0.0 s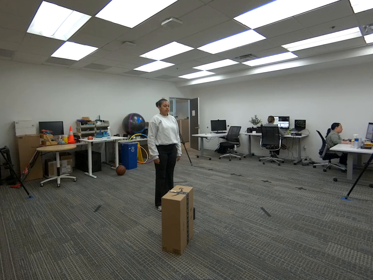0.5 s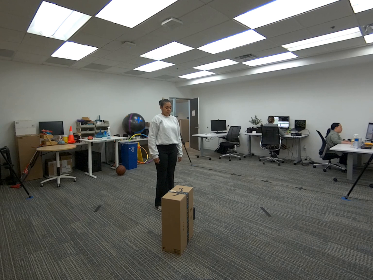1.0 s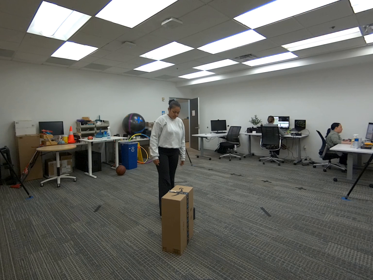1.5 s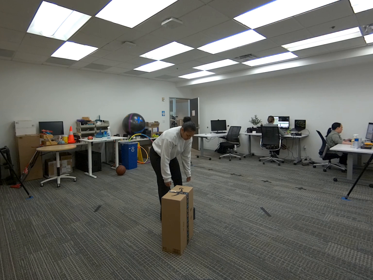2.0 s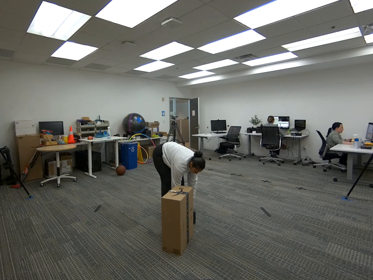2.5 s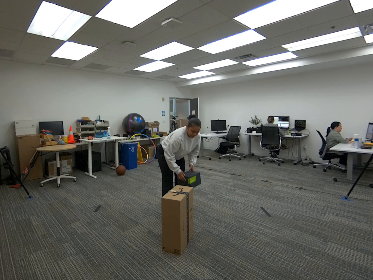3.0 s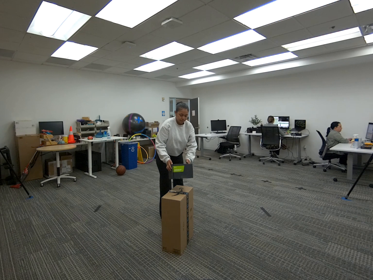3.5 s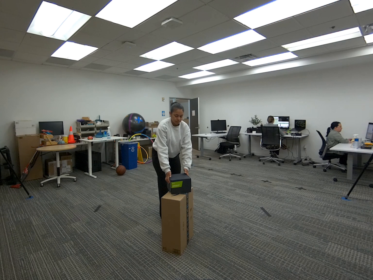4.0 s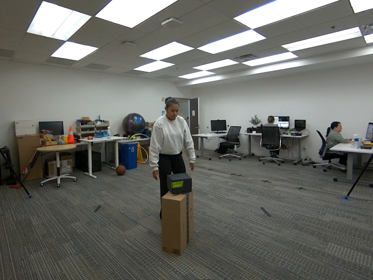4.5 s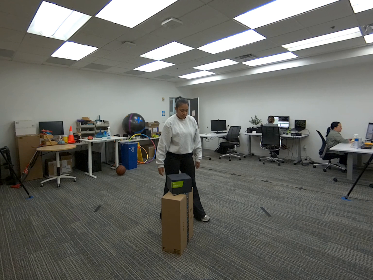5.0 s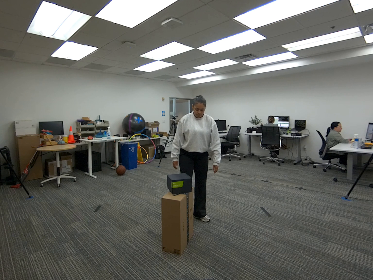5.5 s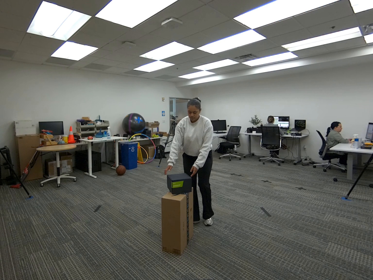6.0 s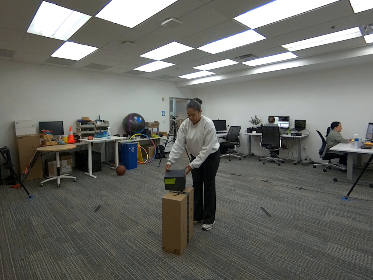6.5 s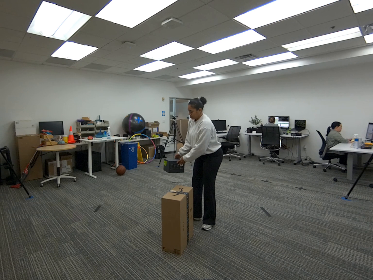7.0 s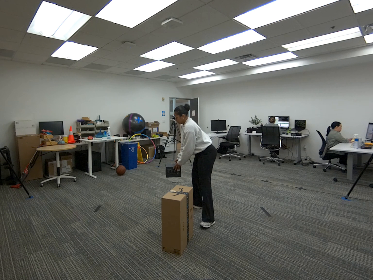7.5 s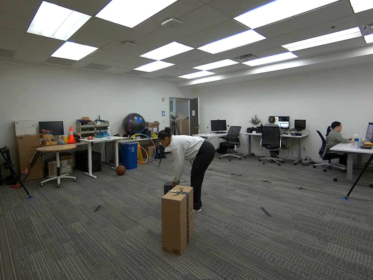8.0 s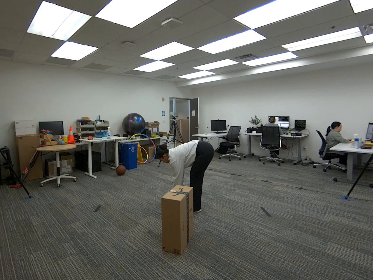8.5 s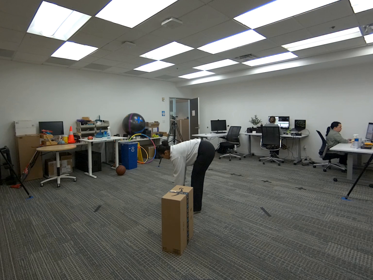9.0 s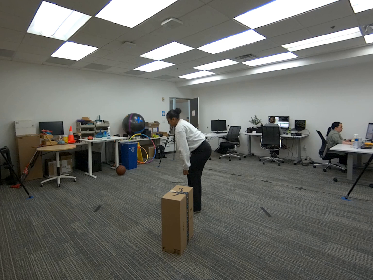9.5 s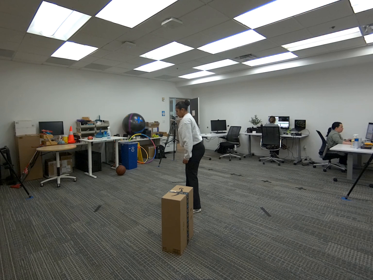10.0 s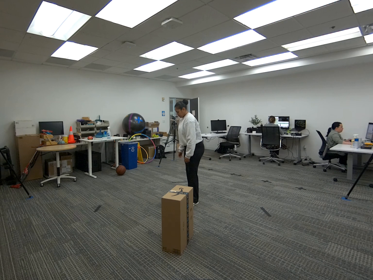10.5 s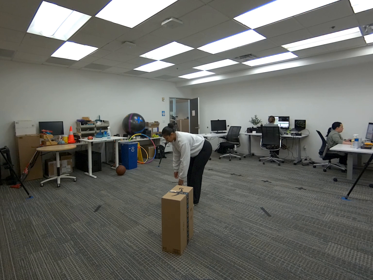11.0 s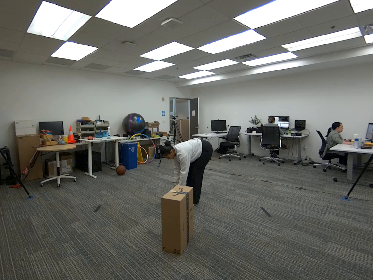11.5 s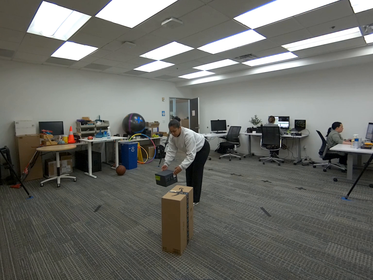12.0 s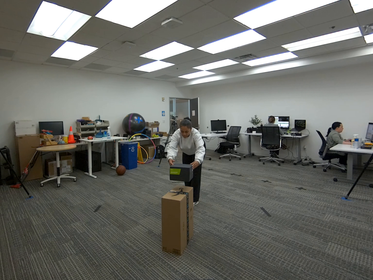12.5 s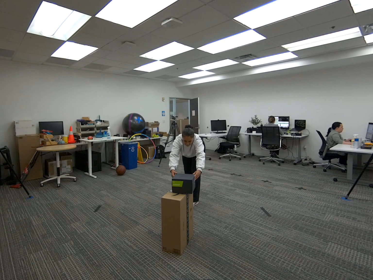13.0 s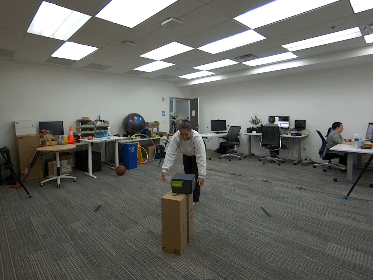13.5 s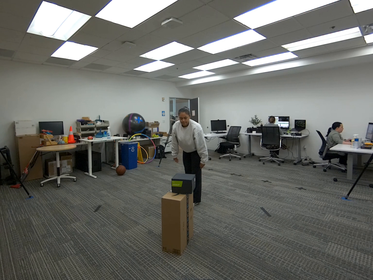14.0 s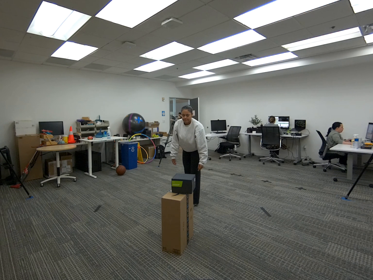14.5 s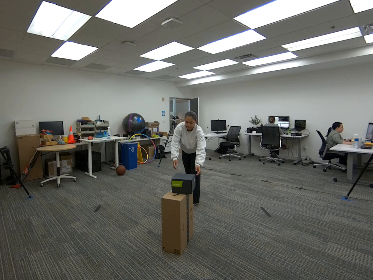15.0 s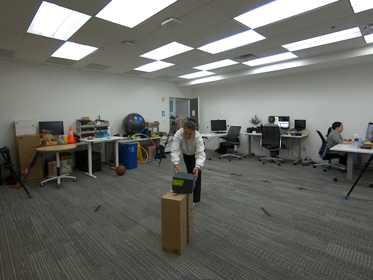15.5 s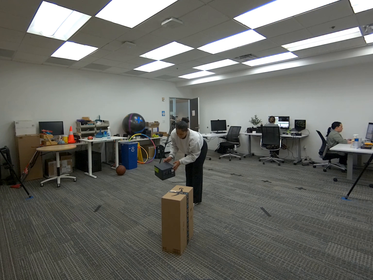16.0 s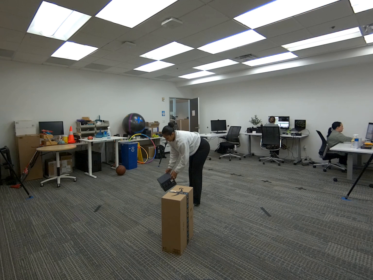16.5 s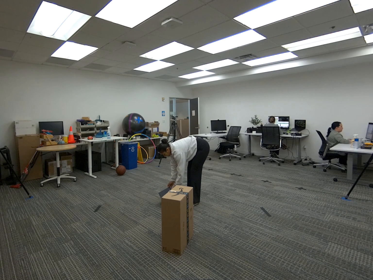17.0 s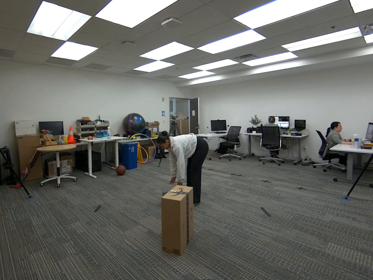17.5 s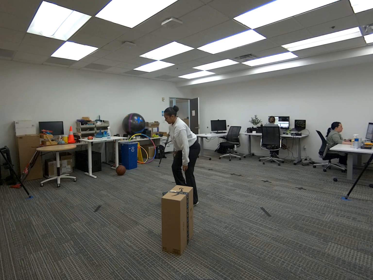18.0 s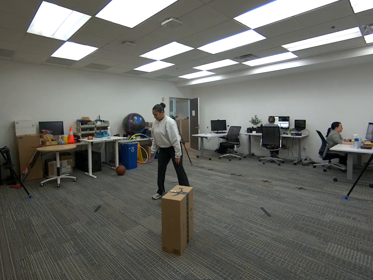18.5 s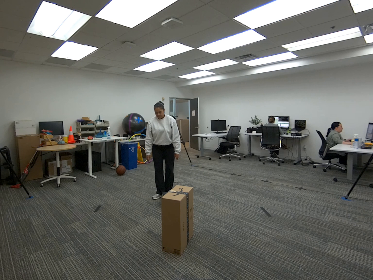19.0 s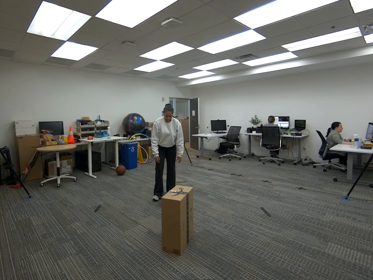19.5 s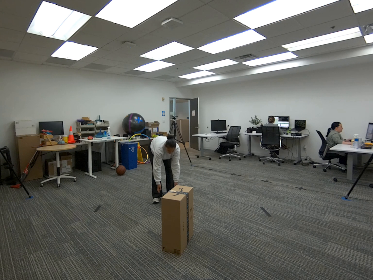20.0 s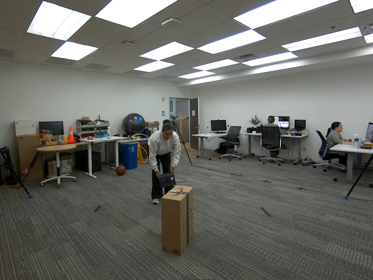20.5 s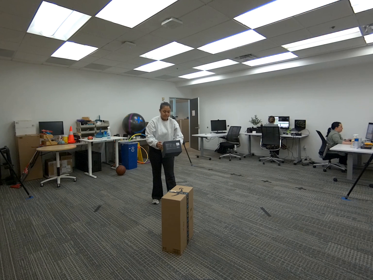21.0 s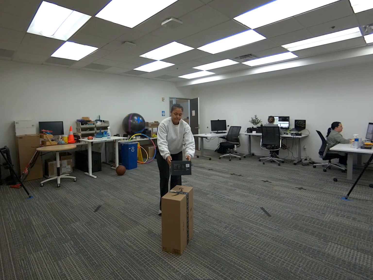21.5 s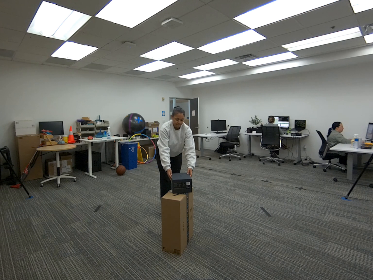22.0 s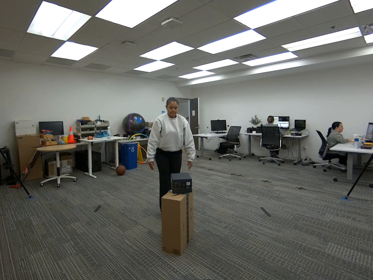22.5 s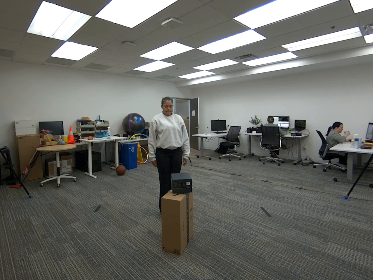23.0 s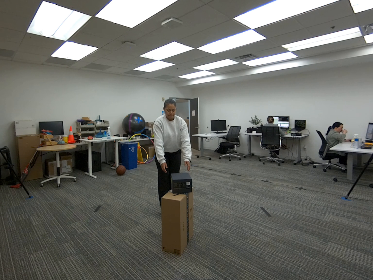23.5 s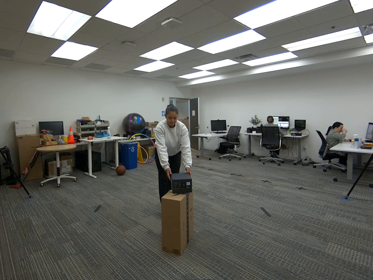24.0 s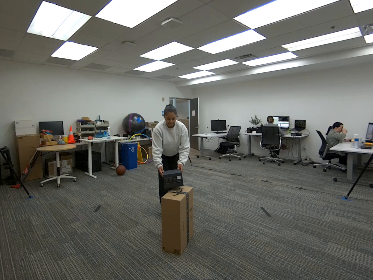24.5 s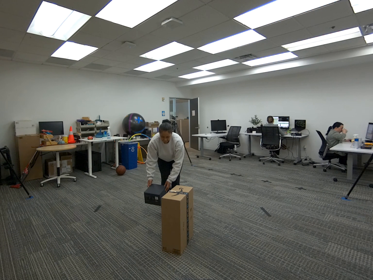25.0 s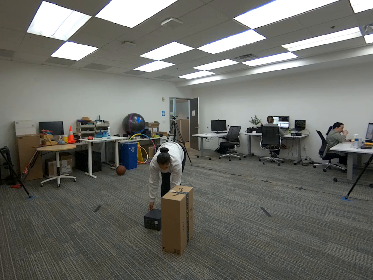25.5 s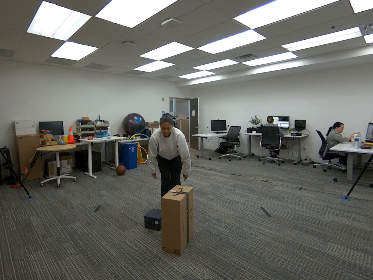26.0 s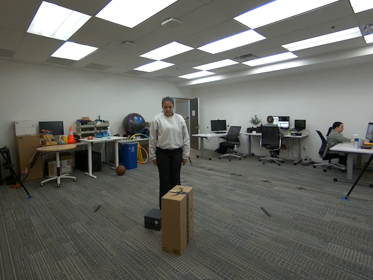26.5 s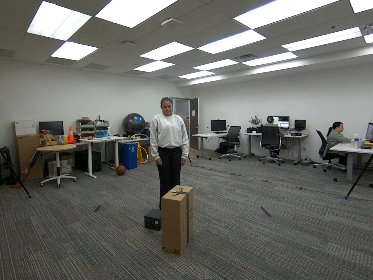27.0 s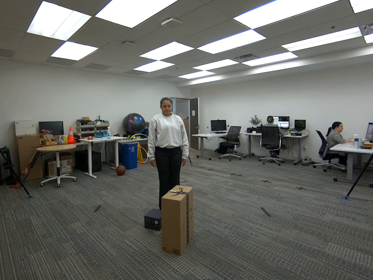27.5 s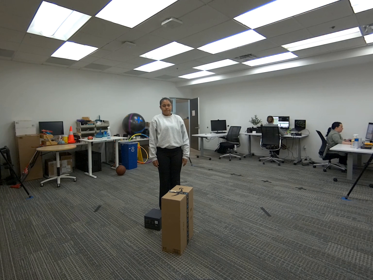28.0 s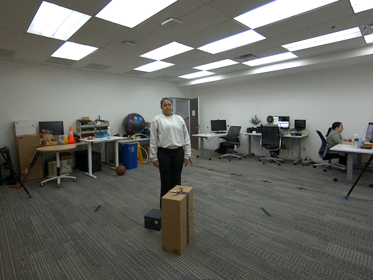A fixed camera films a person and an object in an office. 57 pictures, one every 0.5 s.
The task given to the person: Walk to the black square box, pick the black square box with both hands, and place it to the big brown cardboard box.
